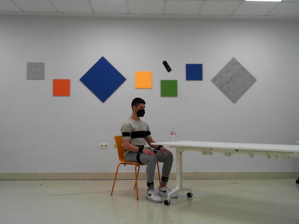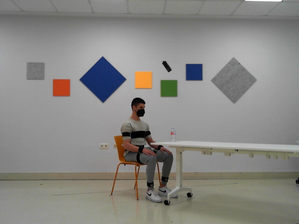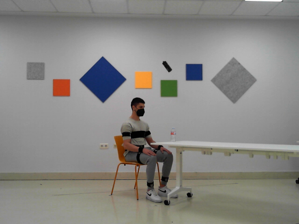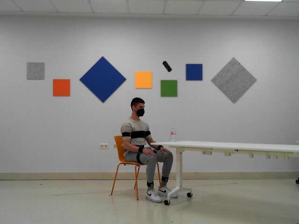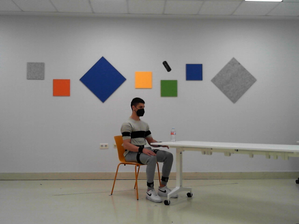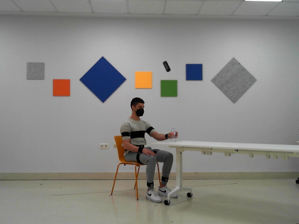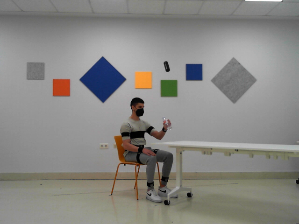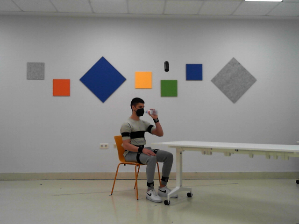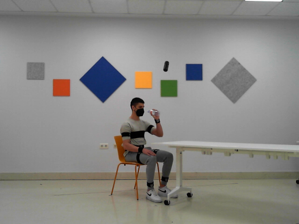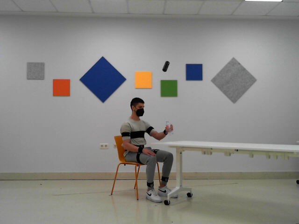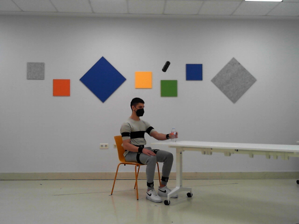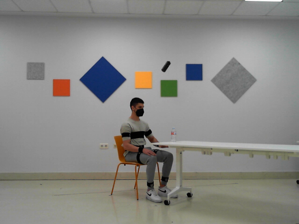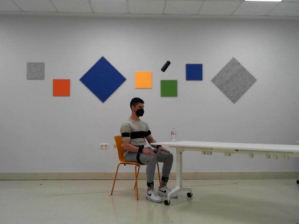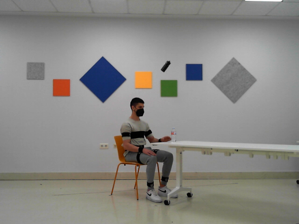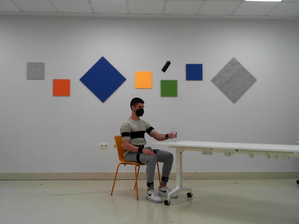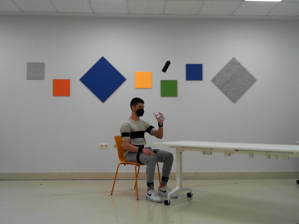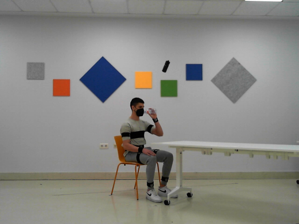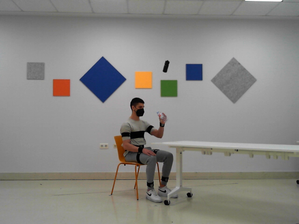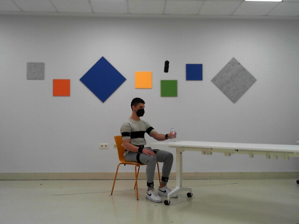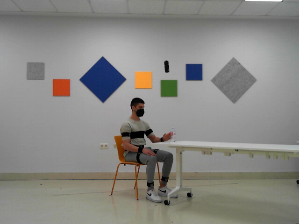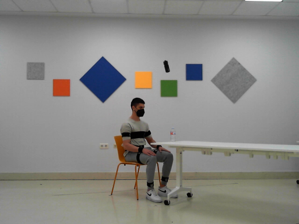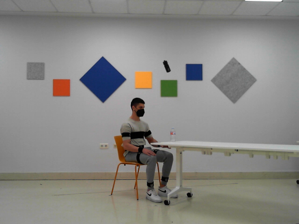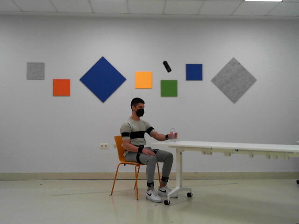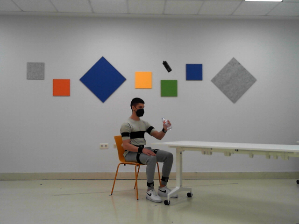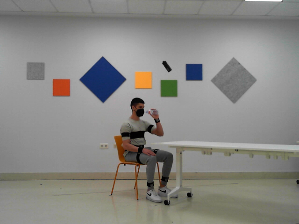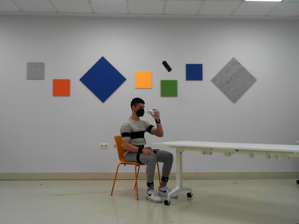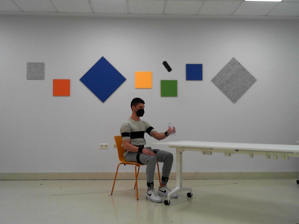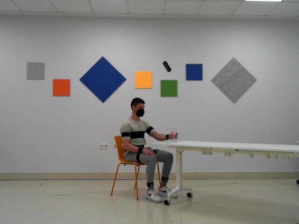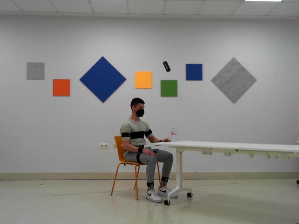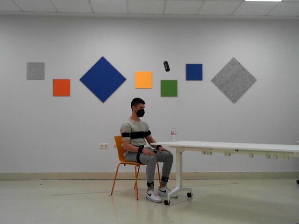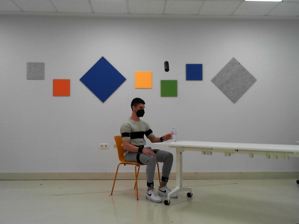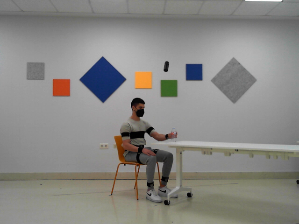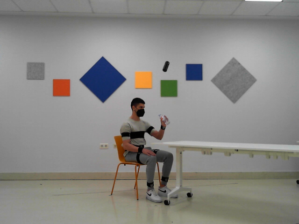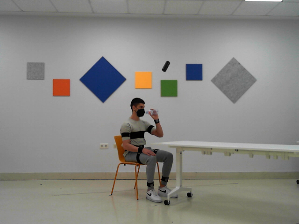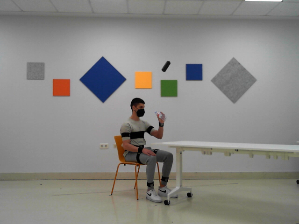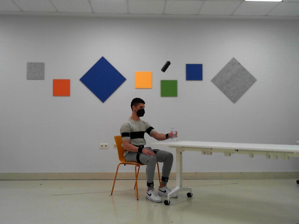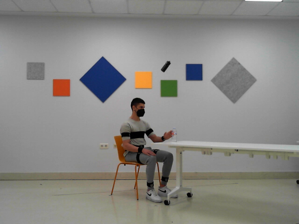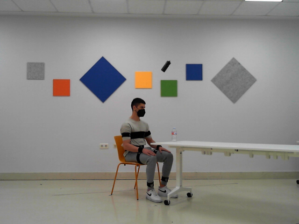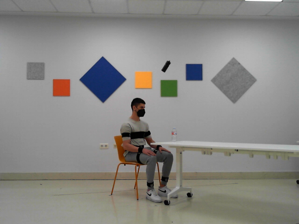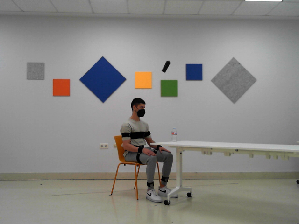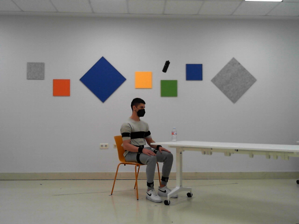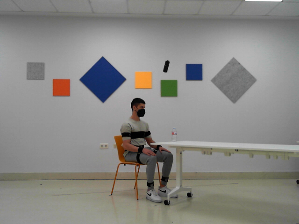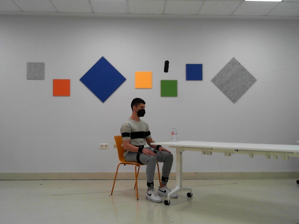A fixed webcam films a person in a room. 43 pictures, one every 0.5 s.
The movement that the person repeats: Drink from a bottle, left hand.
